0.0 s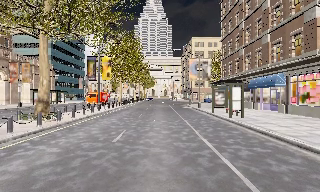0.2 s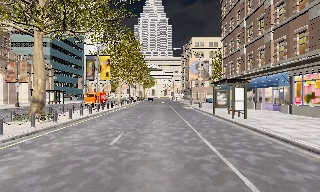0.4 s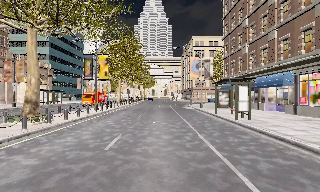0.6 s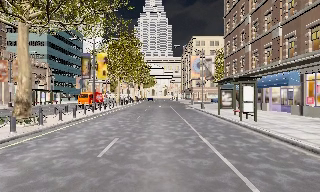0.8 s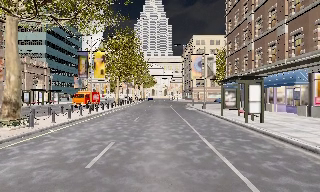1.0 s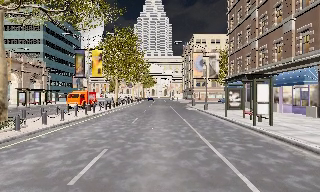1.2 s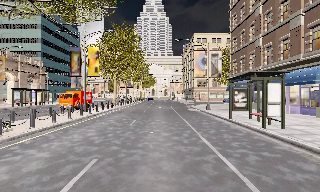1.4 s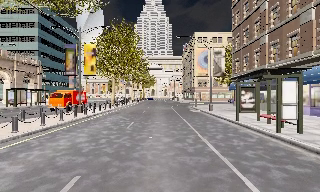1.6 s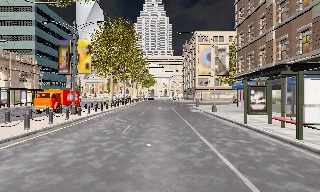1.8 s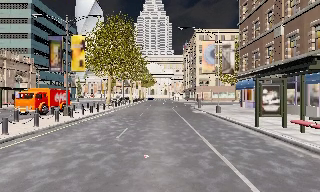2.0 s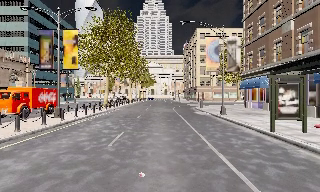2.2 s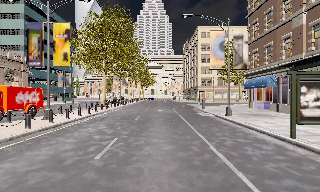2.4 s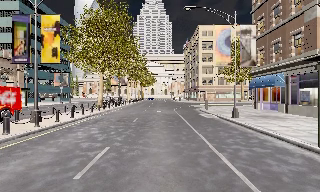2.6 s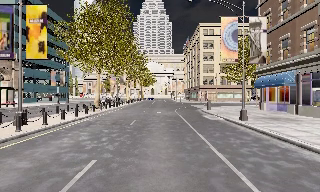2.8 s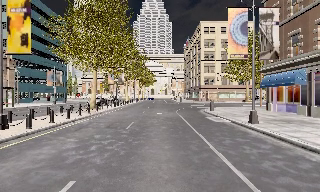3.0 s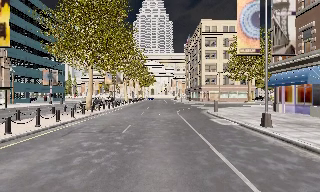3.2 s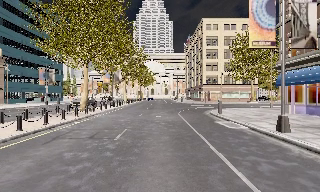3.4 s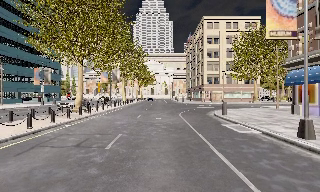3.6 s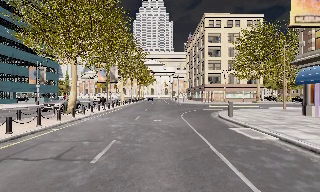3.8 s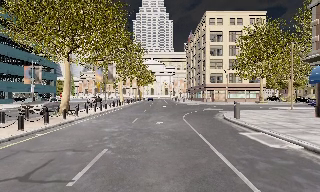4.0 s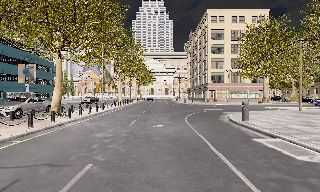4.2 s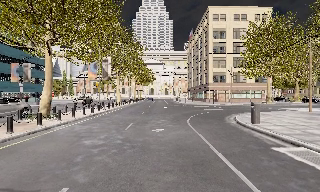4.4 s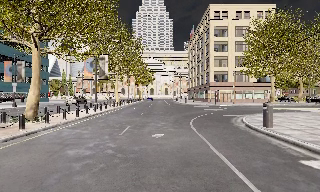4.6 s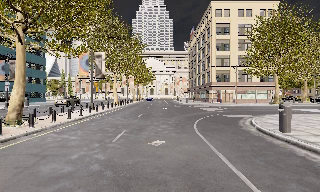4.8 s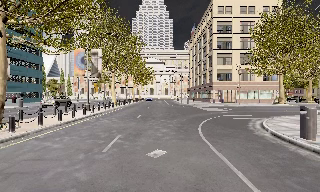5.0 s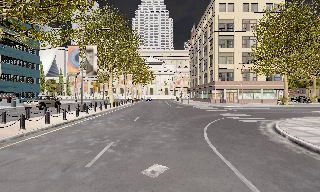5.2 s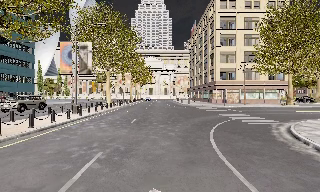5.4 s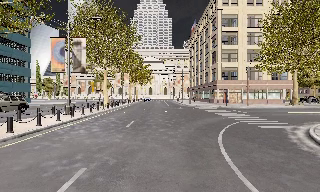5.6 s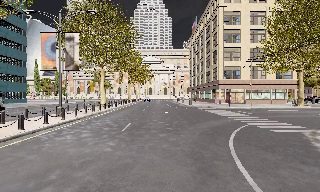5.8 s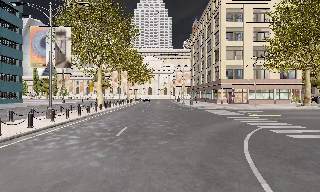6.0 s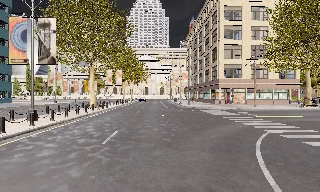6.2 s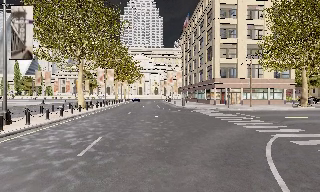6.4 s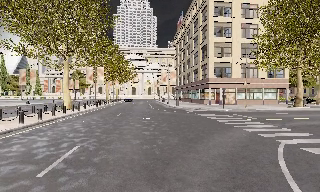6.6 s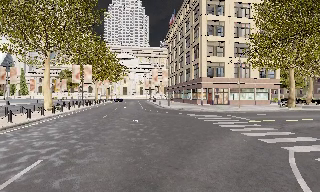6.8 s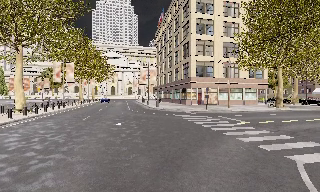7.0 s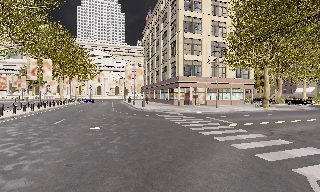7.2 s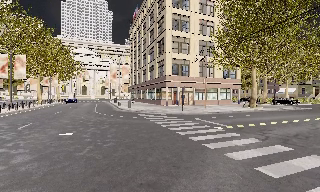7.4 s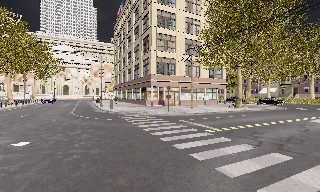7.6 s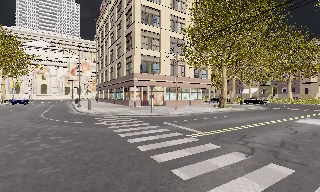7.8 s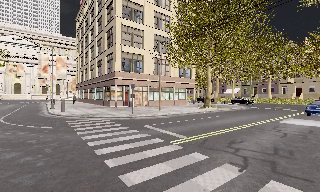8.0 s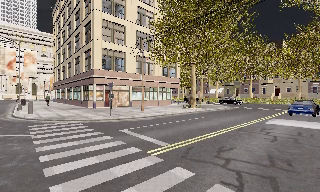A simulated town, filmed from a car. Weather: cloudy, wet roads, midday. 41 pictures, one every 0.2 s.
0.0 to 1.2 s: The camera travels forward, about 4 m, so what stands in front looms larger. It gains speed.
1.2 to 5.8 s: The camera travels forward, about 25 m, so what stands in front looms larger.
5.8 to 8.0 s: The scene slides to the left, as the camera pans about 40 degrees to its right. It travels forward, about 12 m.
The film runs forward here.
